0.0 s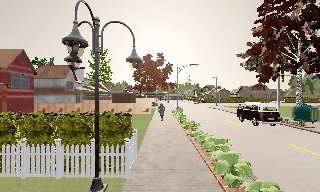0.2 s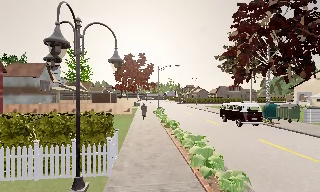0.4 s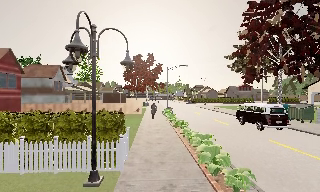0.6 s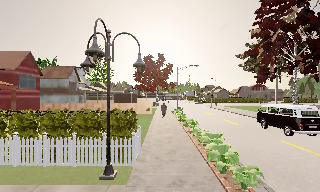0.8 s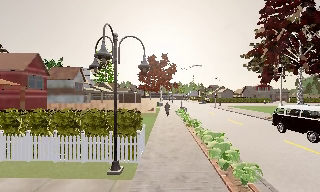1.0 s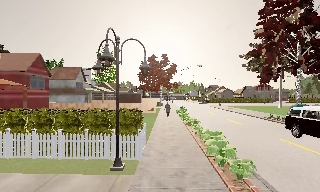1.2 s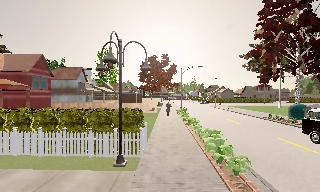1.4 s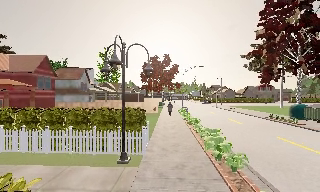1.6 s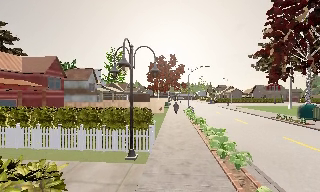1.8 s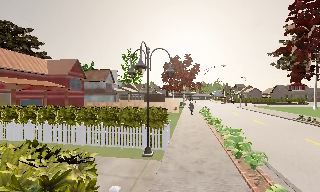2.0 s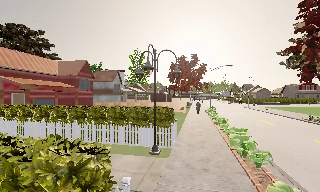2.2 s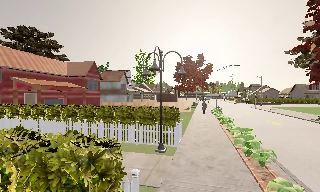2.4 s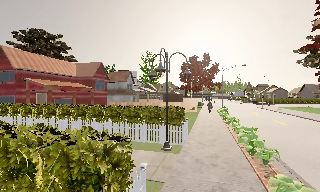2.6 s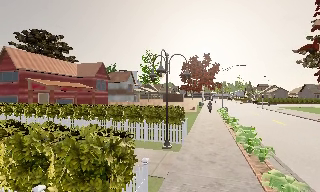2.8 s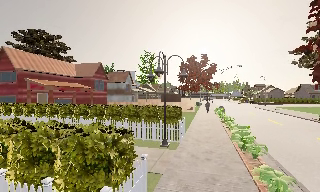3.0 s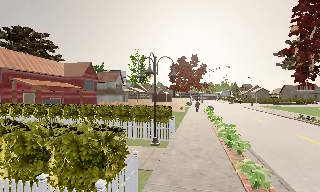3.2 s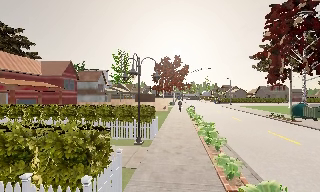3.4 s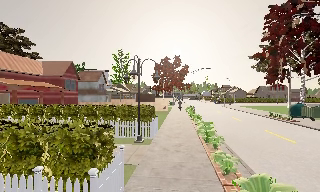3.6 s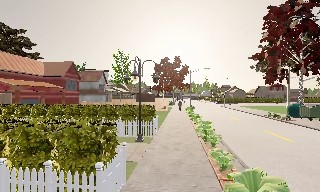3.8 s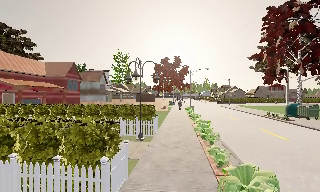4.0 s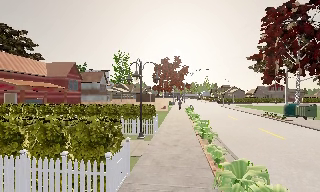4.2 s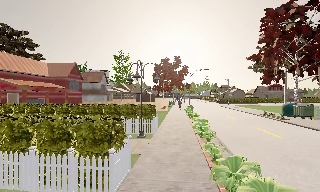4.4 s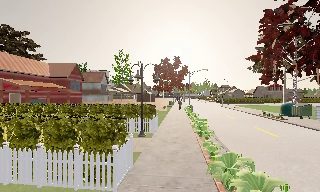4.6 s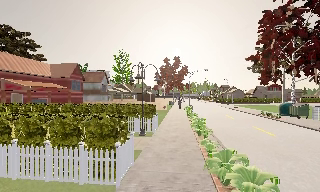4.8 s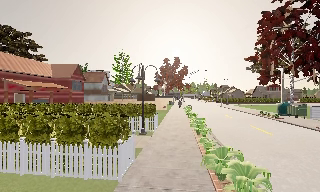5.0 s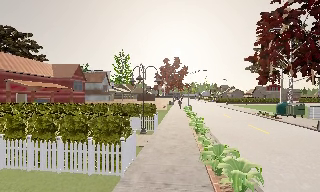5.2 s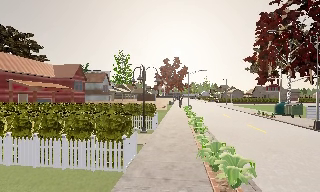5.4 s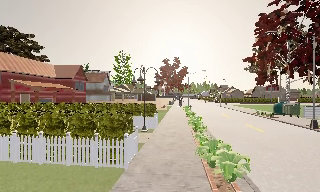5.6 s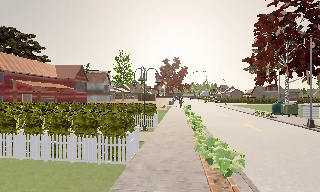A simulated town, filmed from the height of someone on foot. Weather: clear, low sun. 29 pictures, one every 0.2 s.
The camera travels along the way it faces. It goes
backward.
0.0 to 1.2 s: The camera travels backward, about 1.5 m, so what stands in front gets smaller.
1.2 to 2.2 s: The scene slides to the right, as the camera pans about 10 degrees to its left. It travels backward, about 1.5 m, so what stands in front gets smaller.
2.2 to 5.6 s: The camera travels backward, about 4.5 m, so what stands in front gets smaller.
The film runs backward here.
